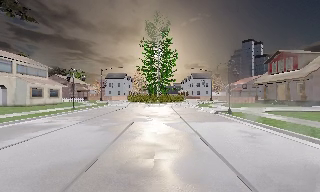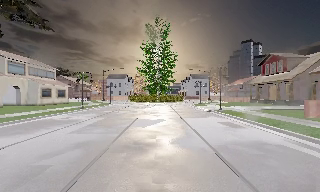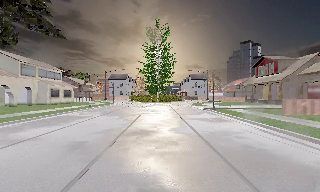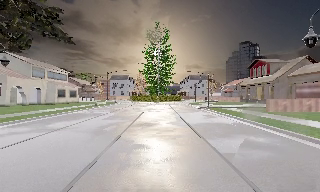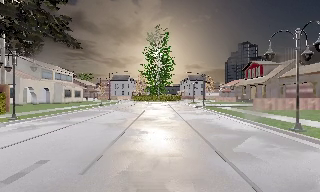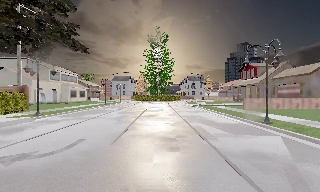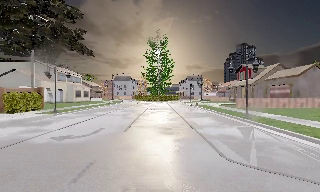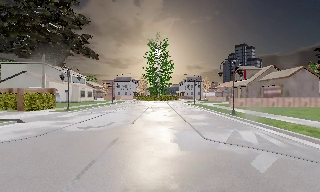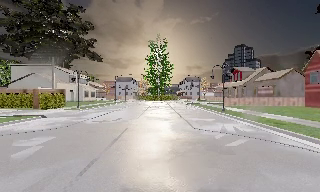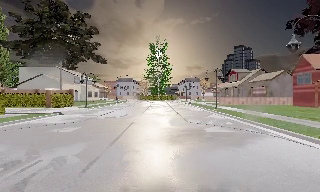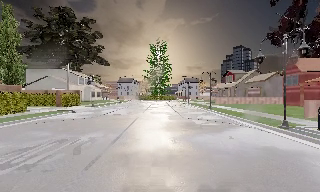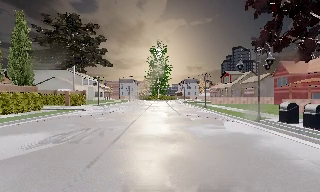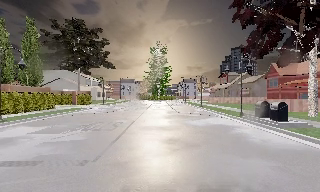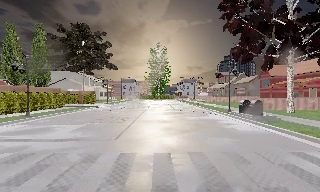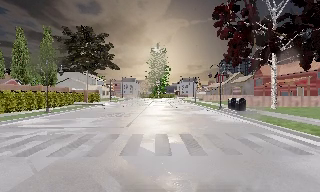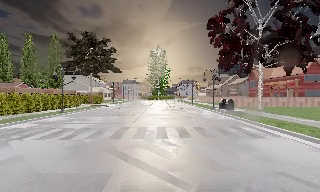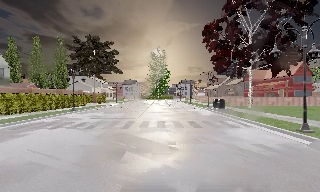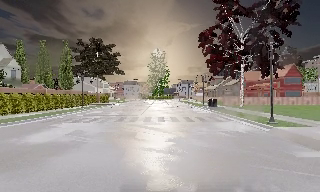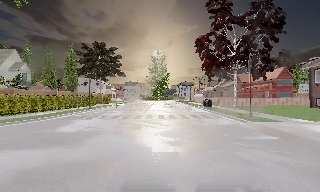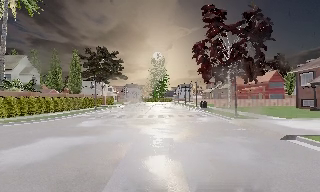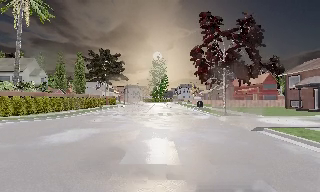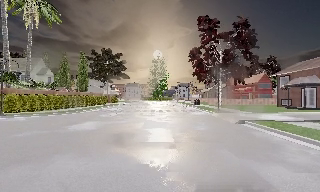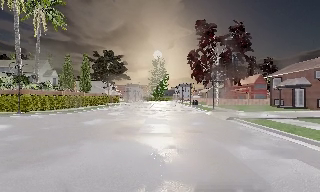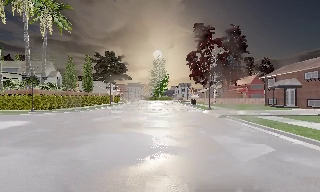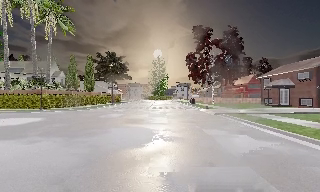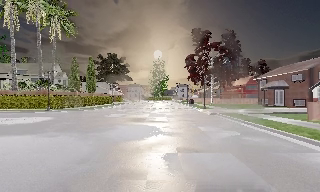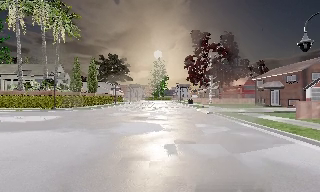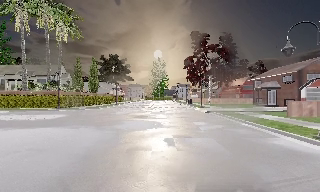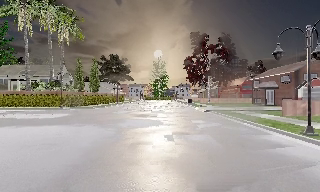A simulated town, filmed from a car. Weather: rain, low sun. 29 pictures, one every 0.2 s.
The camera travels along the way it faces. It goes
backward.
0.0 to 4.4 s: The camera travels backward, about 45 m, so what stands in front gets smaller.
4.4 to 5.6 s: The camera travels backward, about 6 m, so what stands in front gets smaller. It loses speed.
The film runs backward here.
